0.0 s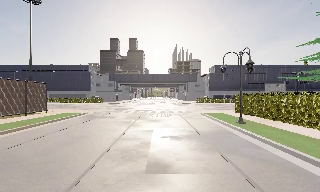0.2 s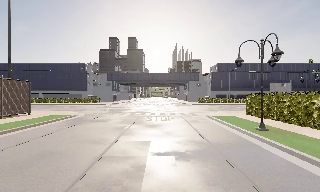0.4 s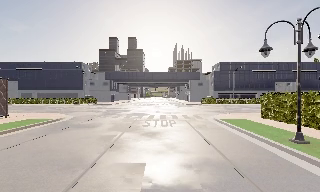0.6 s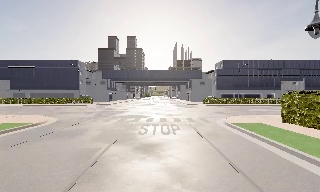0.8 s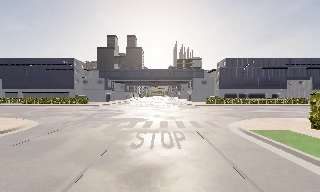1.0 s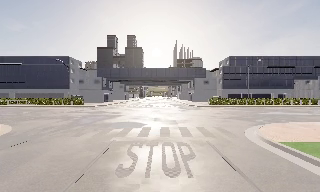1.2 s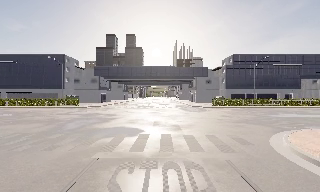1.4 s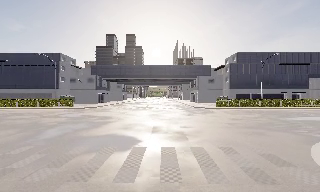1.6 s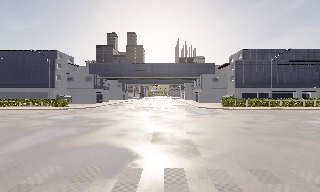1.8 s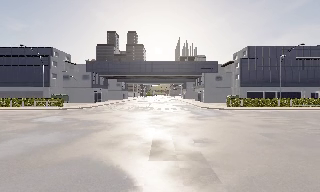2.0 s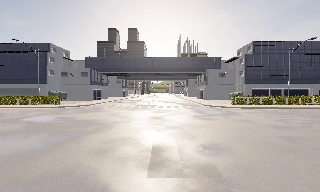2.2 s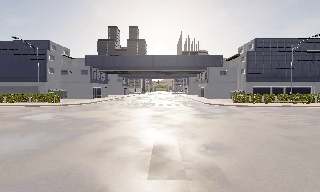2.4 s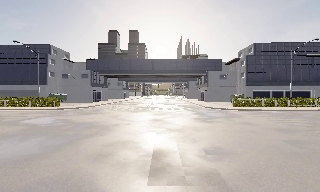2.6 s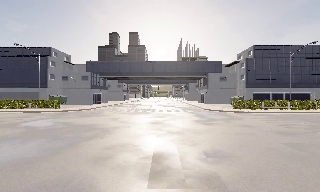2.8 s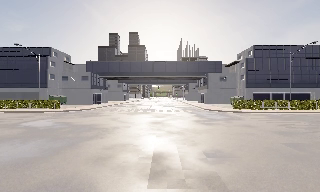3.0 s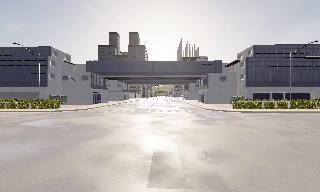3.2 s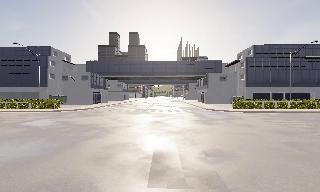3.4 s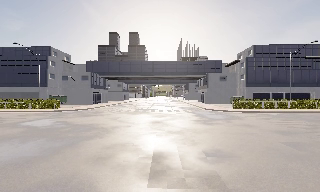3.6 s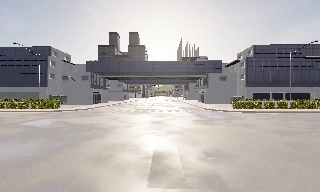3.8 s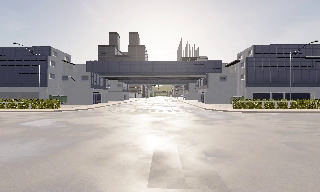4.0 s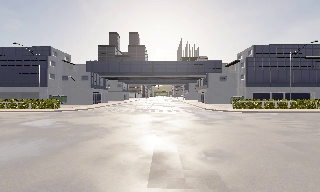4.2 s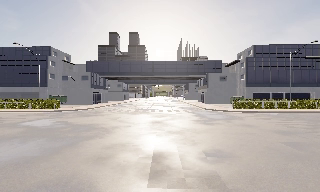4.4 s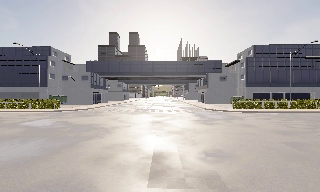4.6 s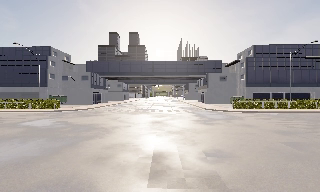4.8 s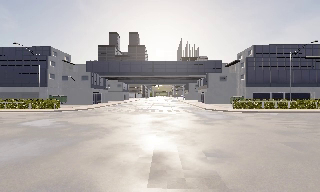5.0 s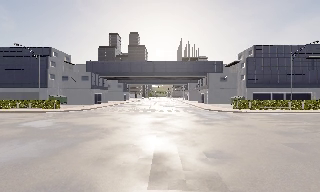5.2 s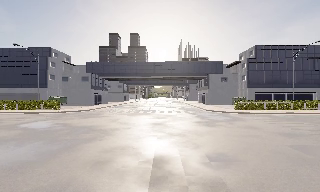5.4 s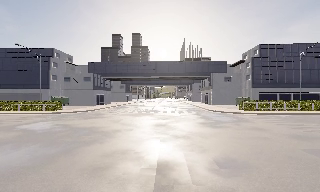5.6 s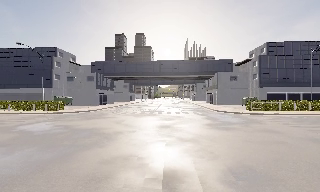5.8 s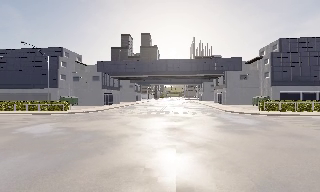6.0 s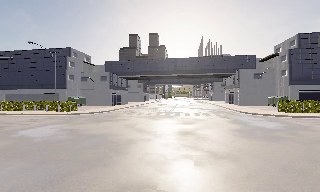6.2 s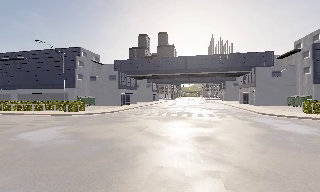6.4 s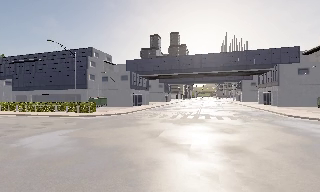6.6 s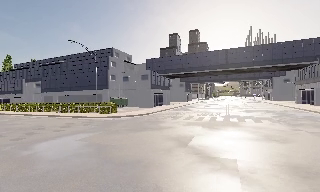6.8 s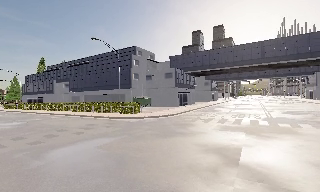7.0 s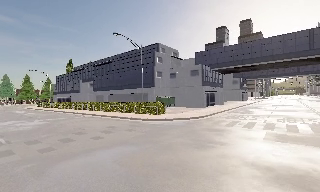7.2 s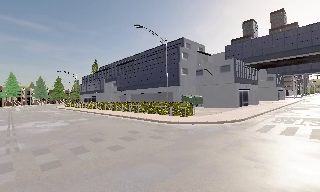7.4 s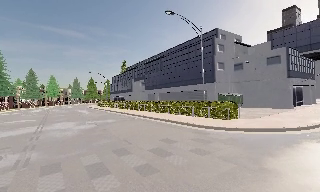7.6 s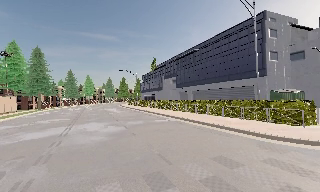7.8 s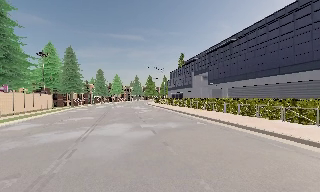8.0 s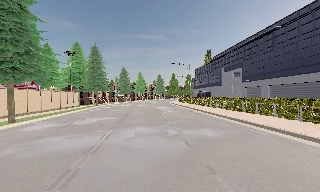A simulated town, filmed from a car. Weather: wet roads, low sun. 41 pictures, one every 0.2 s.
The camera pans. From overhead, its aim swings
counterclockwise.
The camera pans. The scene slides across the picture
to the right.
0.0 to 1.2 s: The camera travels forward, about 12 m, so what stands in front looms larger.
1.2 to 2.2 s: The camera travels forward, about 7 m, so what stands in front looms larger. It loses speed.
2.2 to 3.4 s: The camera shifts only a little, or ends up much as it began.
3.4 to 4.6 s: The camera keeps its place and its aim.
4.6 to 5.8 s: The camera travels forward, about 2 m, so what stands in front looms larger. It gains speed.
5.8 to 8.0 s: The camera swings to its left by about 80 degrees, and the scene slides to the right. It travels forward, about 19 m. It gains speed.
The film runs forward here.
